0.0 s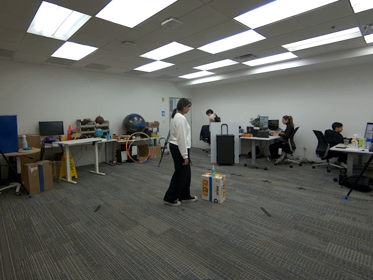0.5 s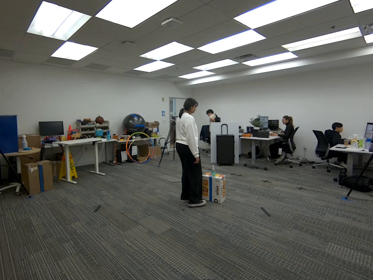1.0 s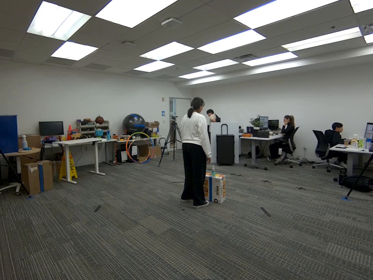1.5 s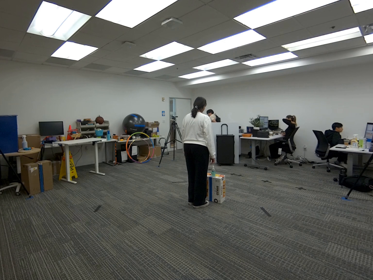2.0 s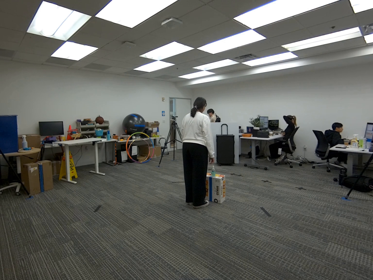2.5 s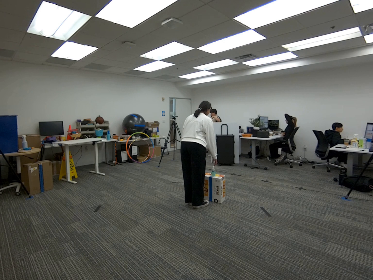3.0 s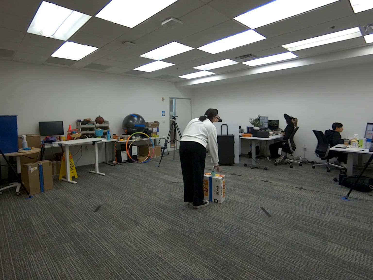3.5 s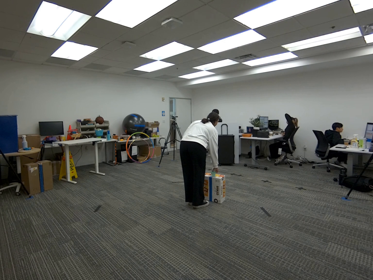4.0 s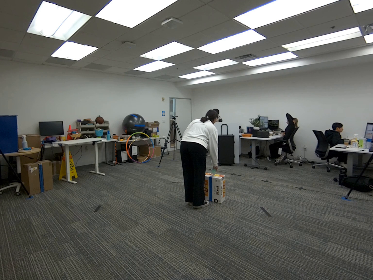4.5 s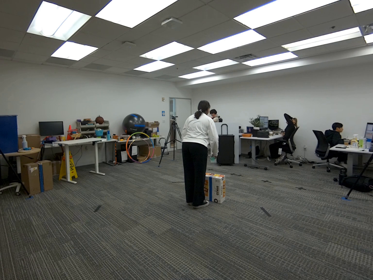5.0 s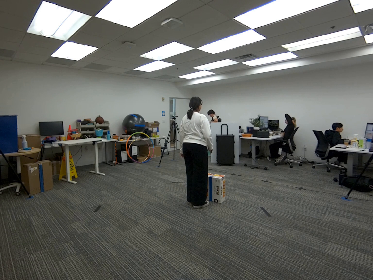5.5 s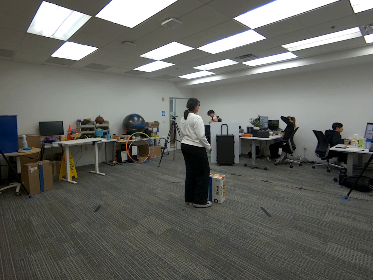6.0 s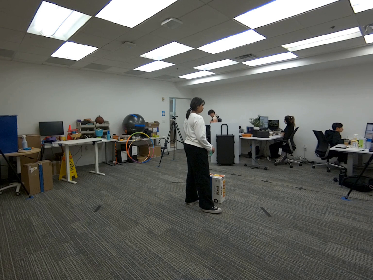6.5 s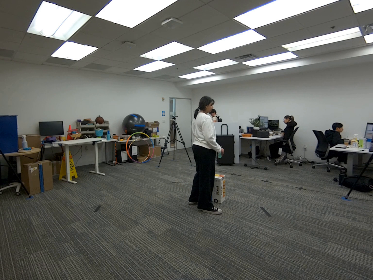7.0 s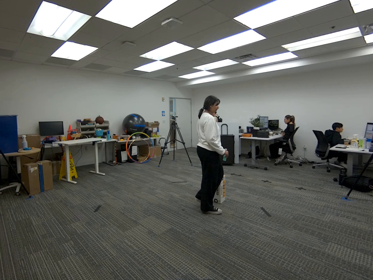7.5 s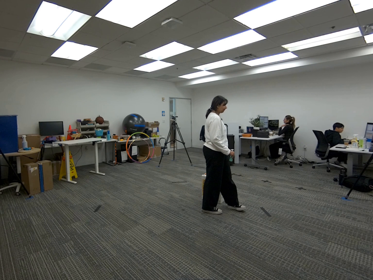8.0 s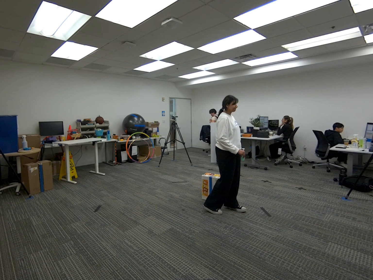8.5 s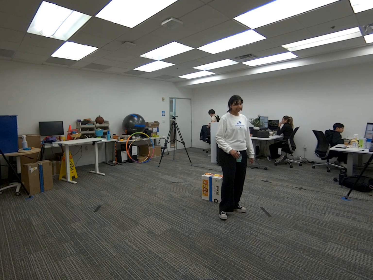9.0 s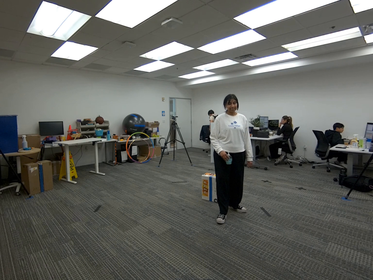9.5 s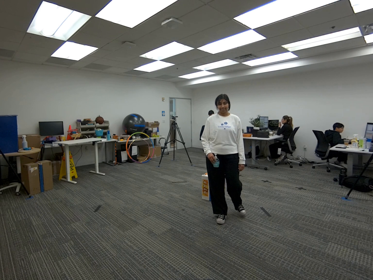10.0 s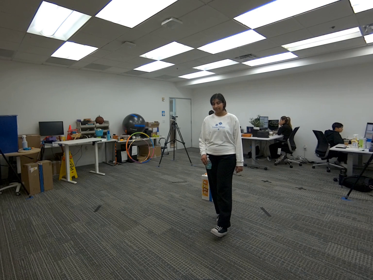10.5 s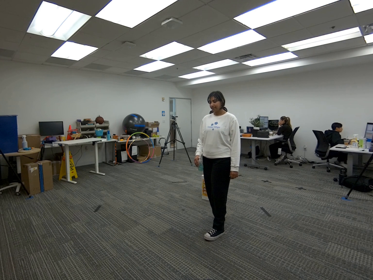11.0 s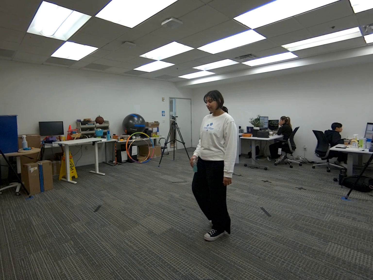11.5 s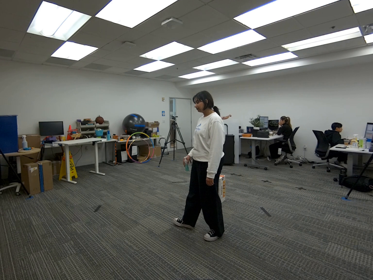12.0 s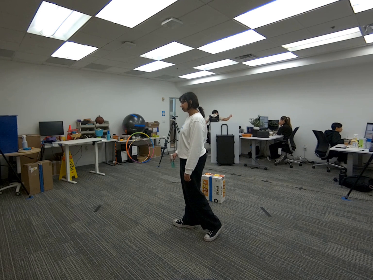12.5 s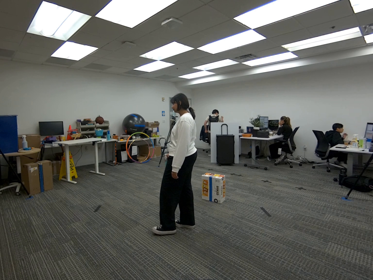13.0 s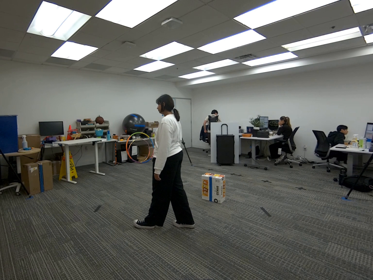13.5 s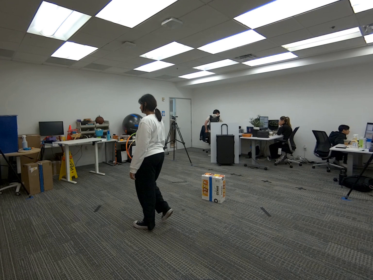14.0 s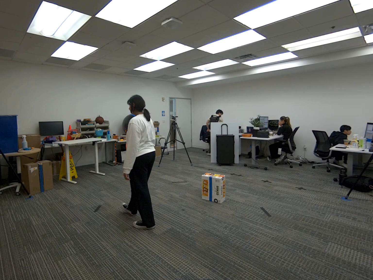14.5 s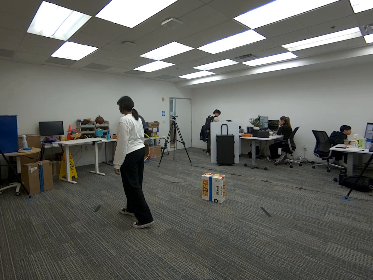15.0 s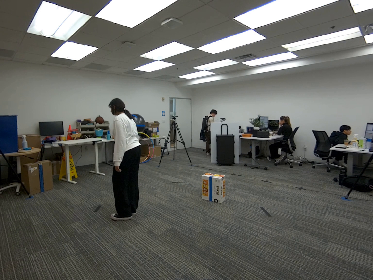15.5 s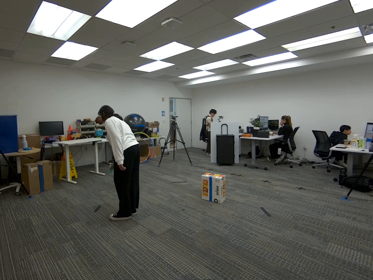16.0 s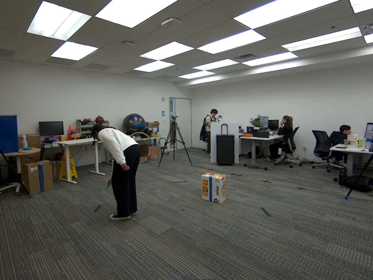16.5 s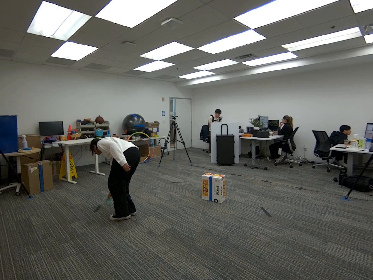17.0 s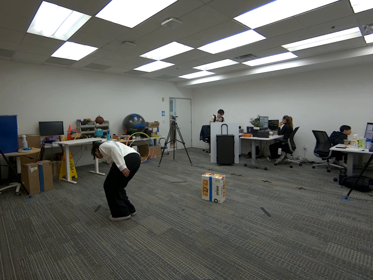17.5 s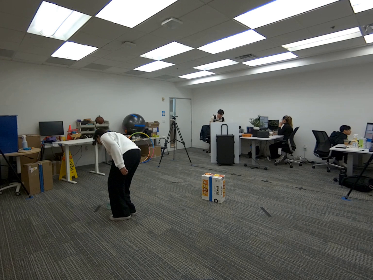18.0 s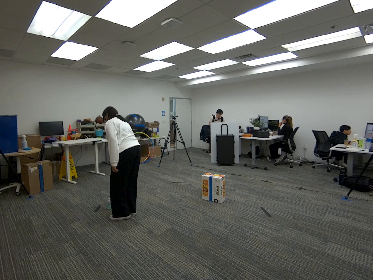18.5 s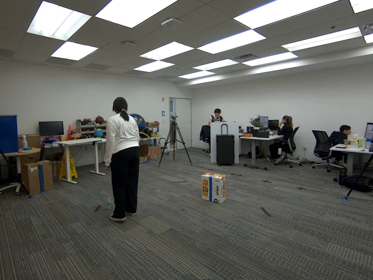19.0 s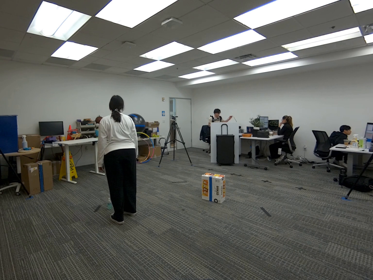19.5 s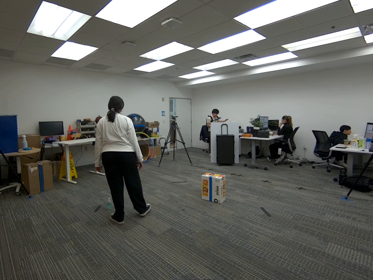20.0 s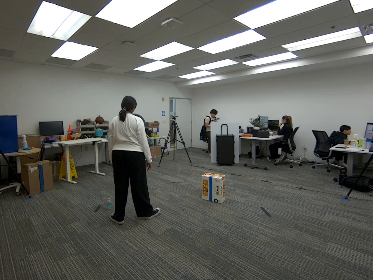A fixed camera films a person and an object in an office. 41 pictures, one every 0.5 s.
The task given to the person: Walk to the hand soap on the snack box, pick up the soap with your left hand and place it on the ground.
